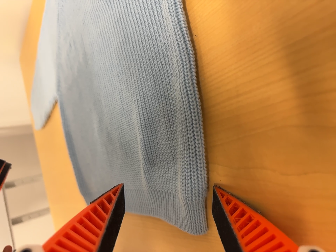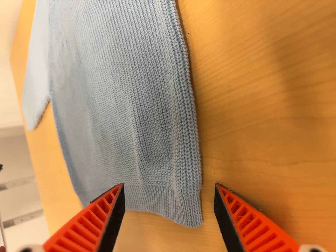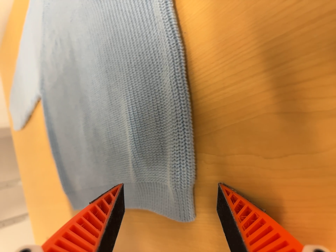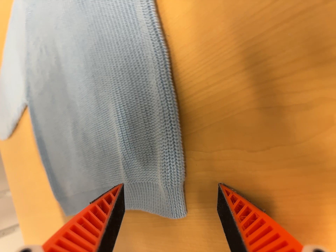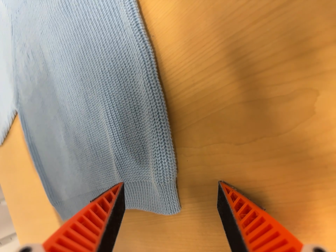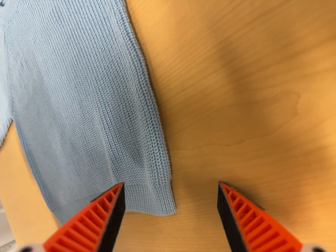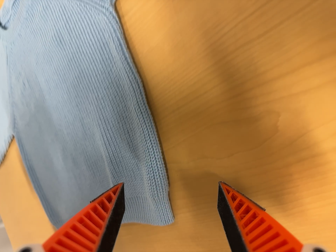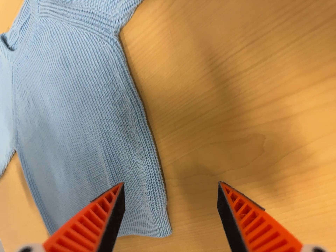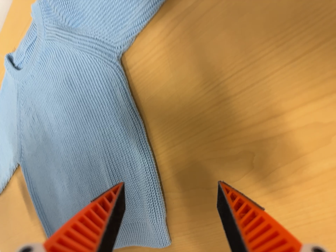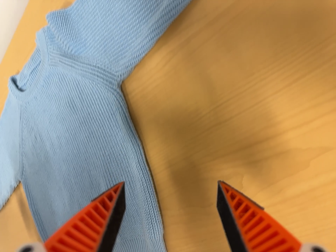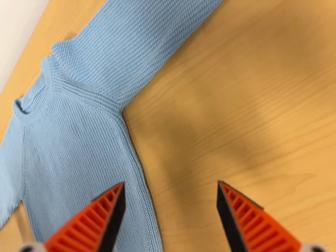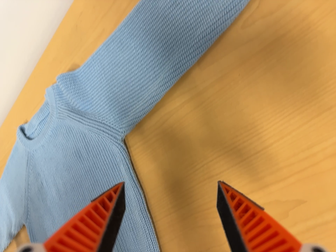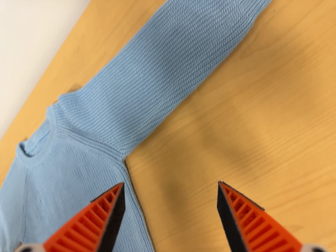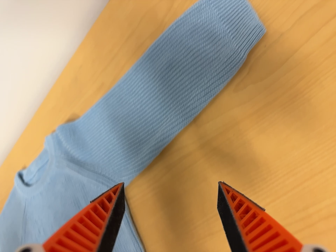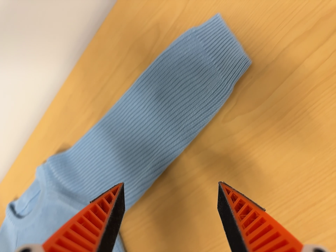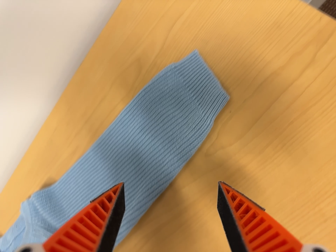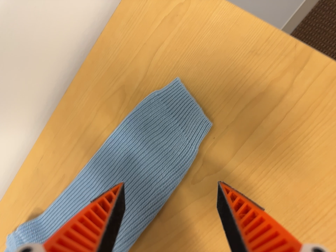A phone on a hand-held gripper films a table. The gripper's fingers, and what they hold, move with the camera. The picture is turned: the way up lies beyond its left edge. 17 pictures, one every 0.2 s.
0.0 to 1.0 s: The camera shifts only a little, or ends up much as it began.
1.0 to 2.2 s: The camera travels backward and toward the top of its view, about 16 cm, so what stands in front gets smaller. Its aim tips toward the top of its view by about 15 degrees, and the scene shifts downward.
2.2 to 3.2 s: The camera travels toward the top of its view, about 10 cm, so close, fixed things drift downward. Its aim tips toward the top of its view by about 15 degrees, and the scene shifts downward. It rolls about its line of sight by about 10 degrees, and the scene rotates counterclockwise.
The film runs backward here.
